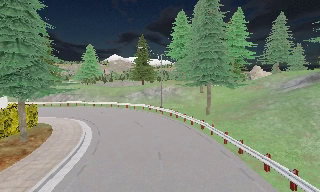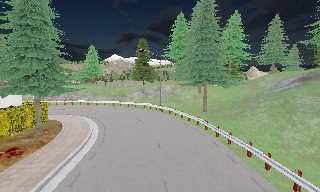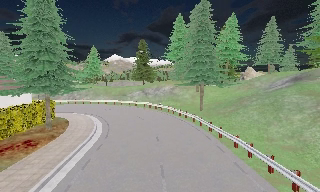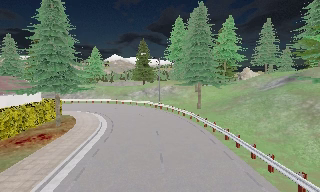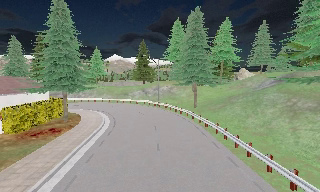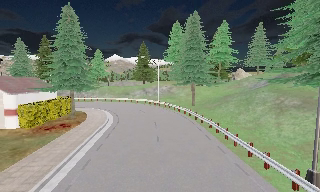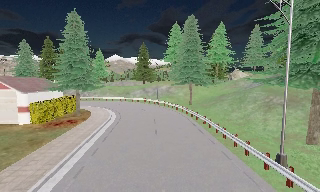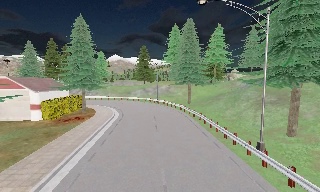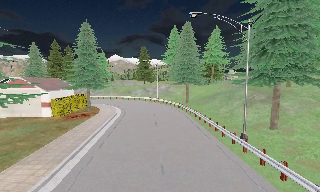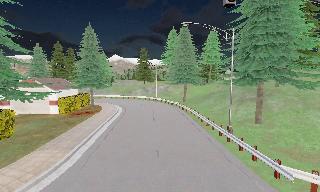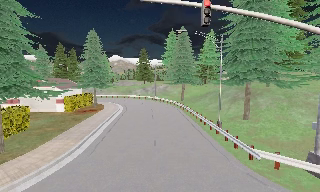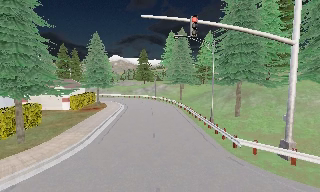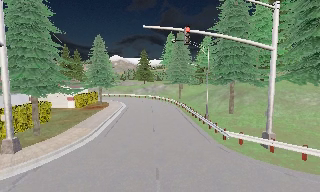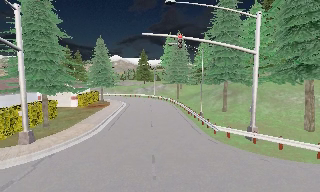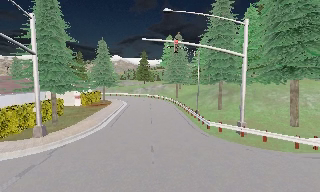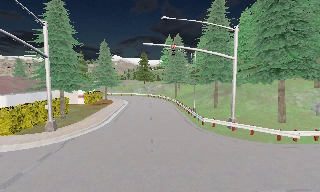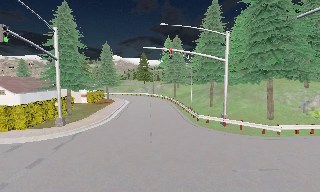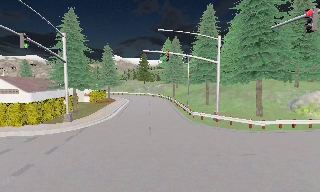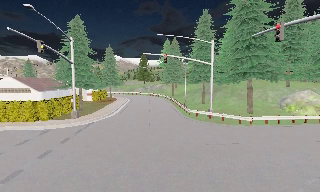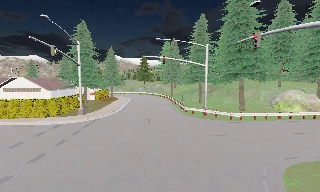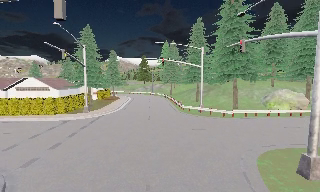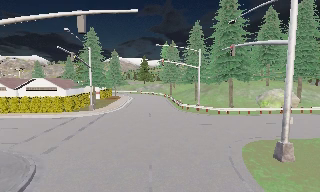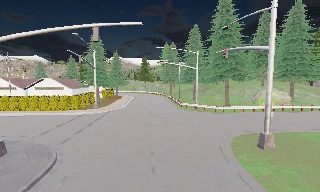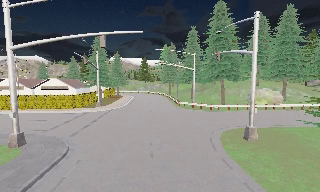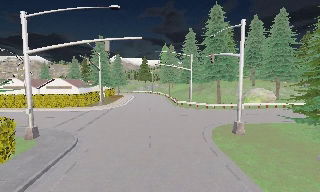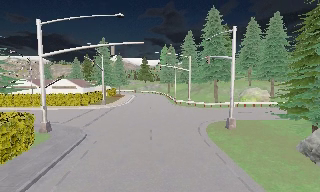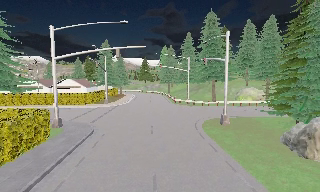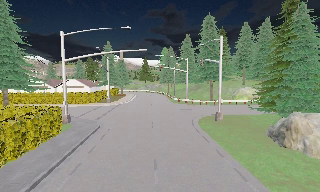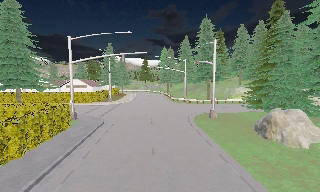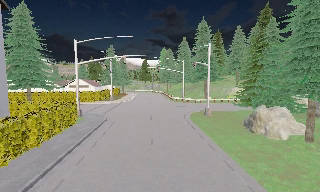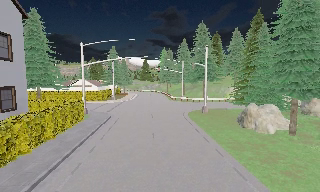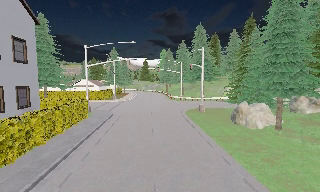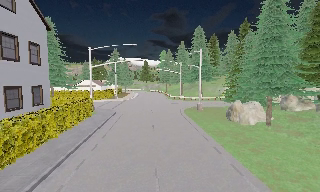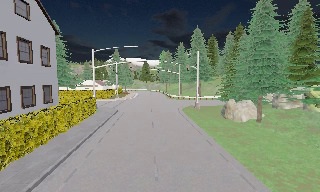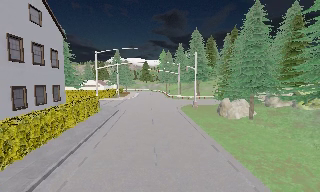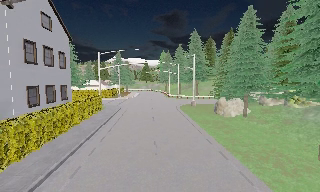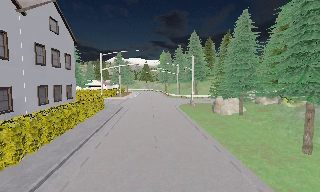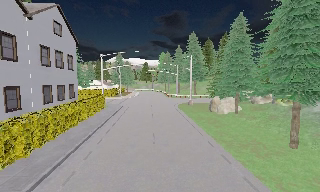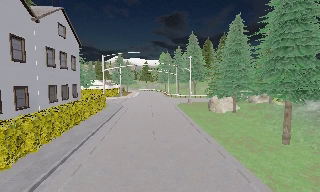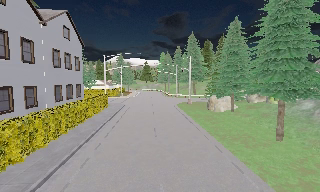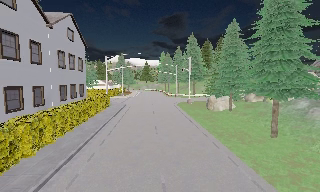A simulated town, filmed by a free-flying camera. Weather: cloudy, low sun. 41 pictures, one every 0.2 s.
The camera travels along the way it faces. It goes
backward.
0.0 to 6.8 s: The camera travels backward, about 45 m, so what stands in front gets smaller.
6.8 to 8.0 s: The camera travels backward, about 4.5 m, so what stands in front gets smaller. It loses speed.
The film runs forward here.
